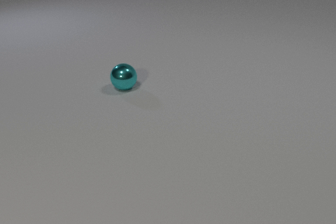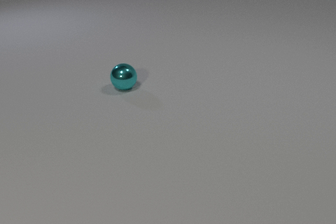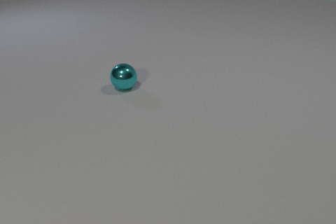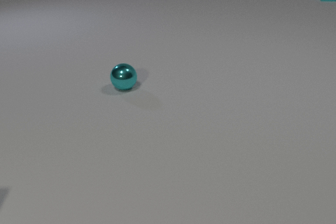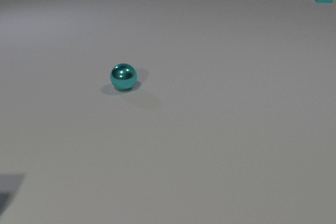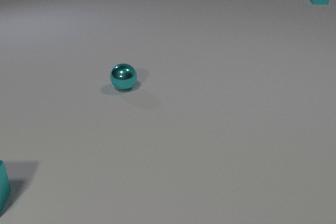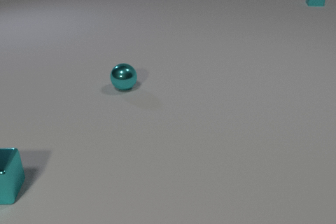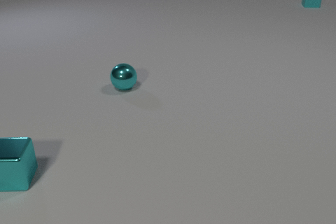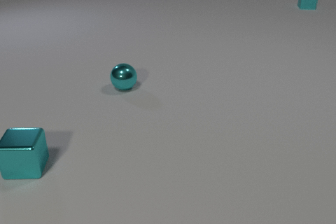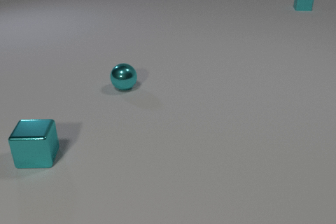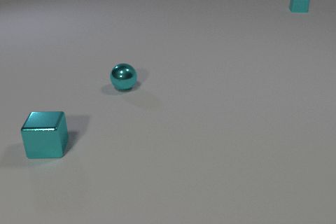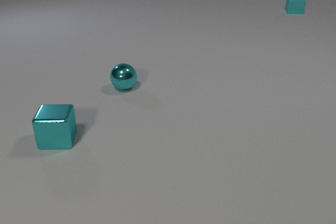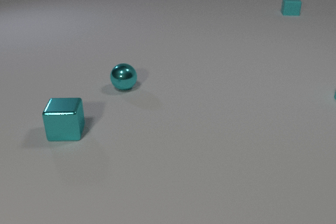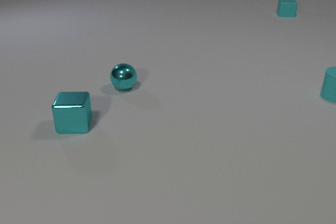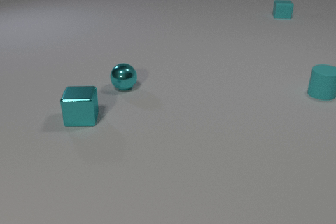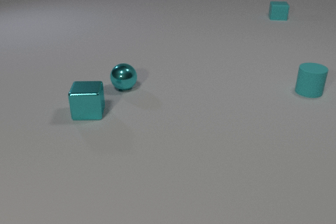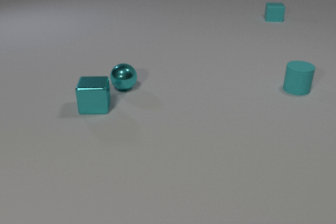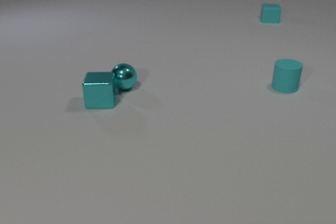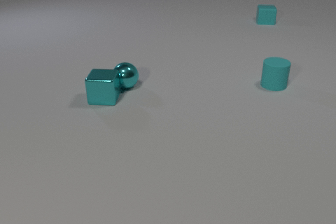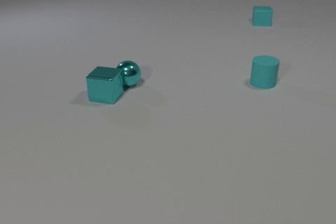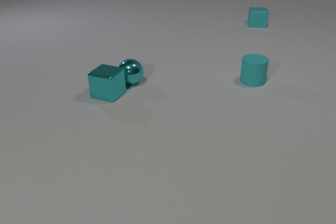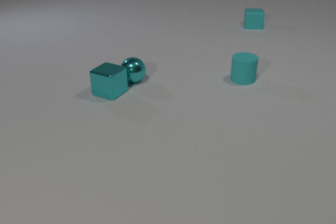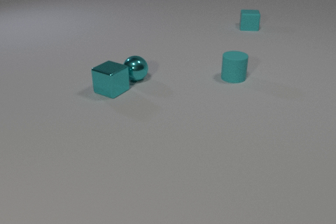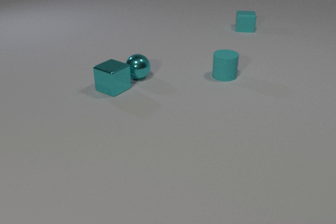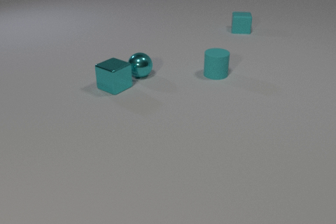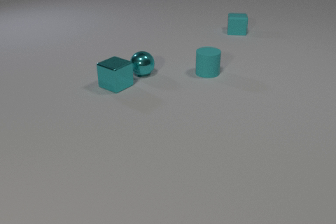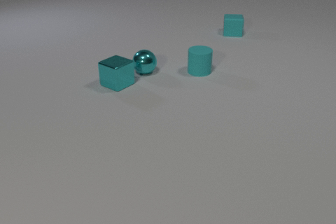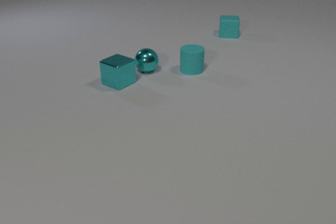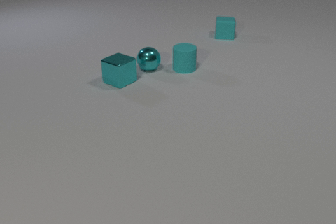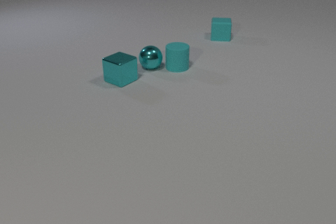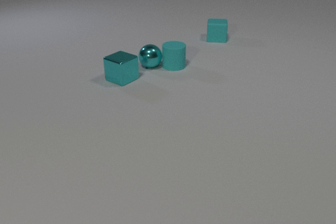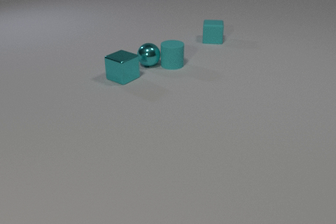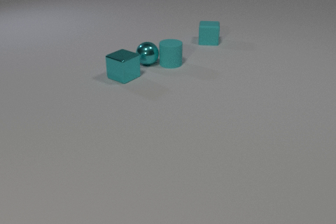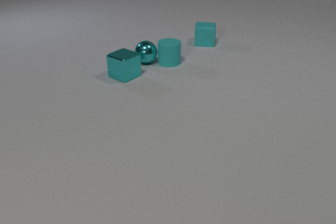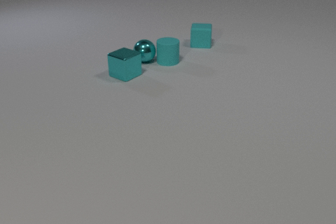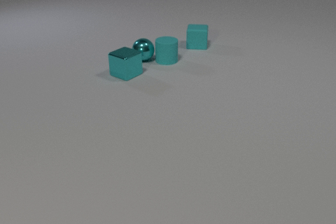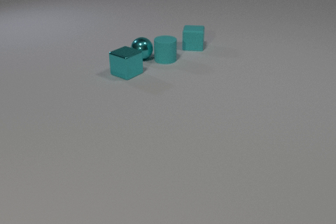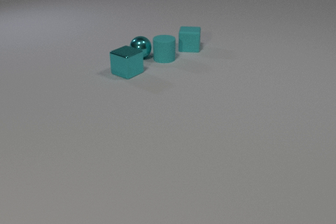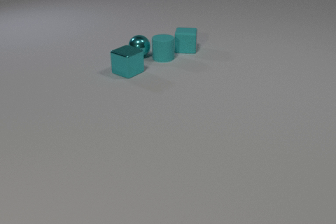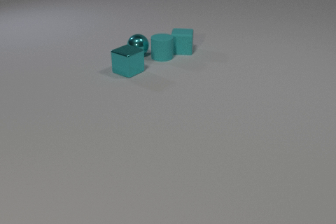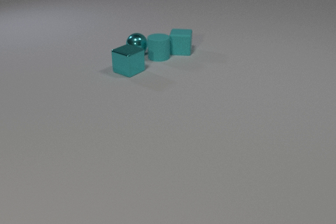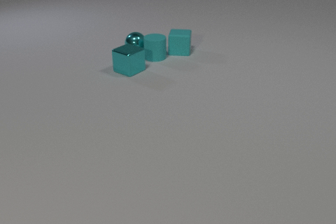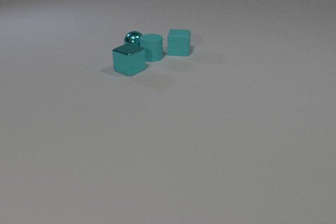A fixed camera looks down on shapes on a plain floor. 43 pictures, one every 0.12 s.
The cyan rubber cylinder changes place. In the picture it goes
to the left.
The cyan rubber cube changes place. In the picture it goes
toward the camera.
0.00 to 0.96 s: The cyan metal cube comes in at the left edge, slides to the right and away from the camera. The cyan rubber cube slides toward the camera and to the left.
0.96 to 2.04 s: The cyan metal cube slides away from the camera and to the right. The cyan rubber cube slides toward the camera and to the left. The cyan rubber cylinder comes in at the right edge, slides to the left.
2.04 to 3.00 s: The cyan metal cube slides away from the camera and to the right, spins so that its near face slides to the left, clockwise seen from above. The cyan metal sphere rolls away from the camera and to the right. The cyan rubber cube slides toward the camera and to the left. The cyan rubber cylinder slides to the left. The cyan metal cube and the cyan metal sphere collide.
3.00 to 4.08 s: The cyan metal cube slides away from the camera. The cyan metal sphere rolls away from the camera. The cyan rubber cube slides toward the camera and to the left. The cyan rubber cylinder slides to the left and away from the camera. The cyan metal sphere and the cyan rubber cylinder collide.
4.08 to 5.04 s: The cyan metal cube slides away from the camera. The cyan metal sphere rolls away from the camera. The cyan rubber cube slides toward the camera and to the left. The cyan rubber cylinder slides to the left and away from the camera. The cyan rubber cube and the cyan rubber cylinder collide.
How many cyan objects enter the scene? 2.
How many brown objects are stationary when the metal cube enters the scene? 0.
What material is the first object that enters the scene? metal.
